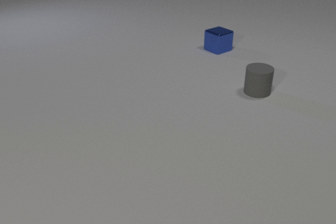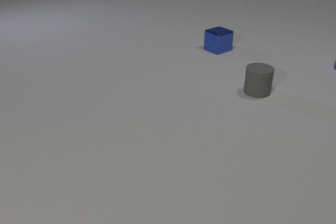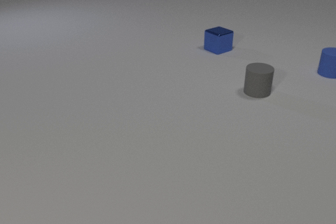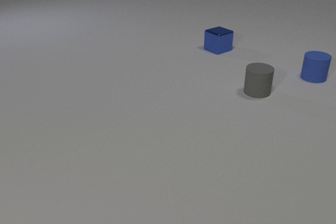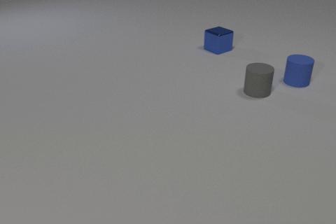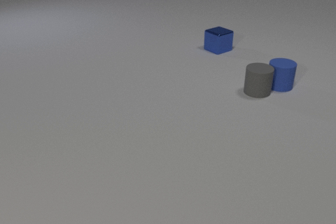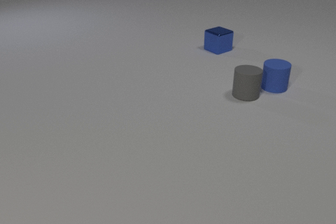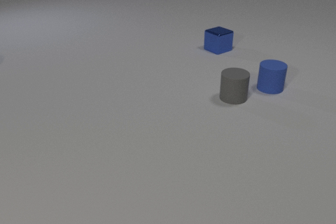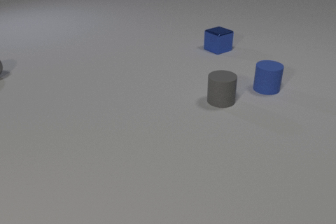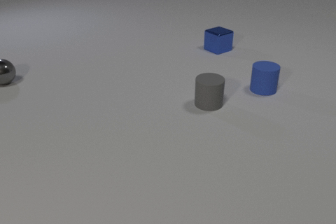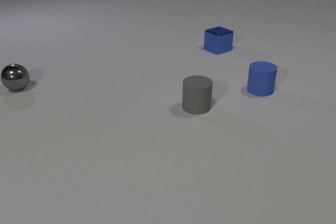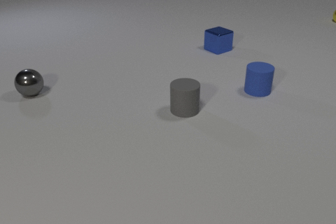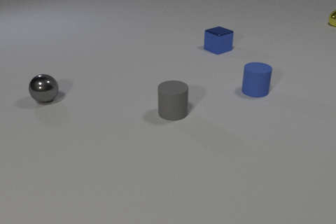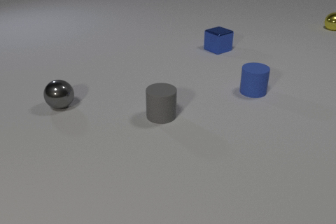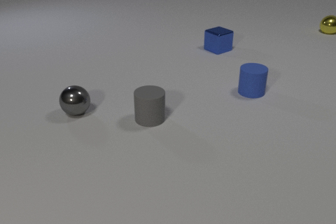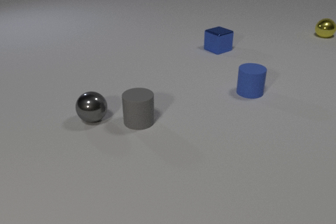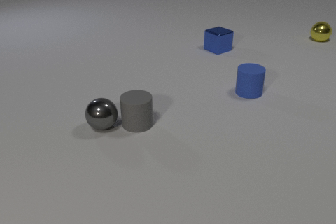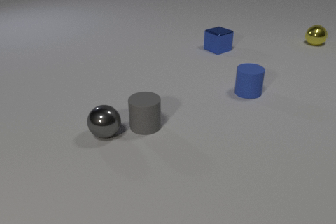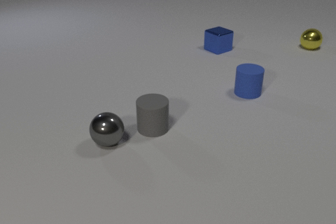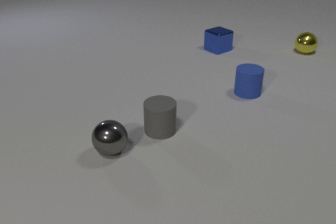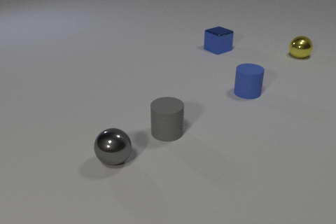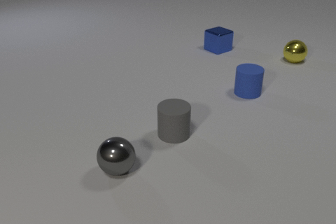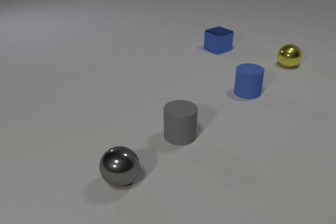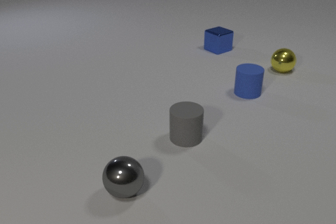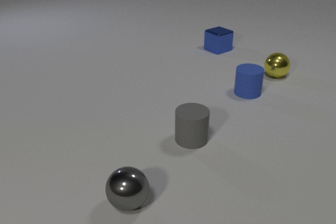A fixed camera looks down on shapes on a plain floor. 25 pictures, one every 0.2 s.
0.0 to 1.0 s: The blue rubber cylinder comes in at the right edge, slides toward the camera and to the left.
1.0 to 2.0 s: The blue rubber cylinder slides to the left and toward the camera. The gray rubber cylinder slides to the left and toward the camera. The gray metal sphere comes in at the left edge, rolls toward the camera and to the right. The blue rubber cylinder and the gray rubber cylinder collide.
2.0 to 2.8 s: The blue rubber cylinder slides to the left and toward the camera. The gray rubber cylinder slides to the left and toward the camera. The yellow metal sphere comes in at the right edge, rolls toward the camera. The gray metal sphere rolls toward the camera and to the right.
2.8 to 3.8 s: The gray rubber cylinder slides toward the camera and to the right. The yellow metal sphere rolls toward the camera. The gray metal sphere rolls toward the camera and to the right. The gray rubber cylinder and the gray metal sphere collide.
3.8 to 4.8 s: The gray rubber cylinder slides to the right and toward the camera. The yellow metal sphere rolls toward the camera. The gray metal sphere rolls toward the camera.
How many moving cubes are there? 0.
How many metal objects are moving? 2.
What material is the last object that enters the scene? metal.
